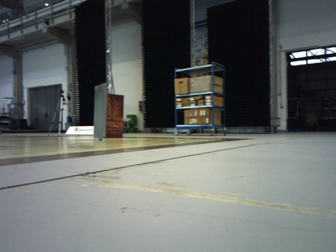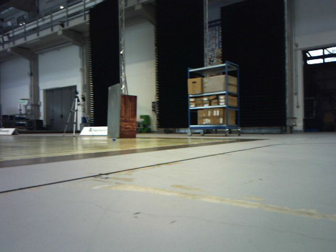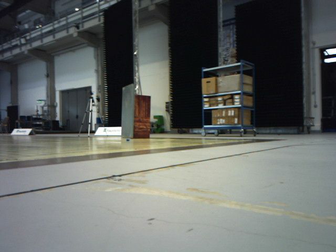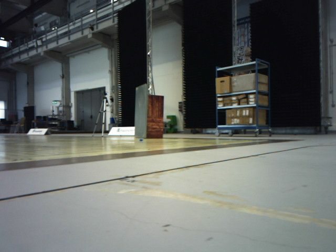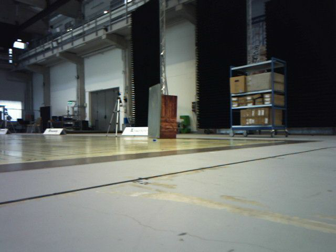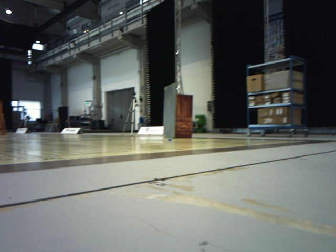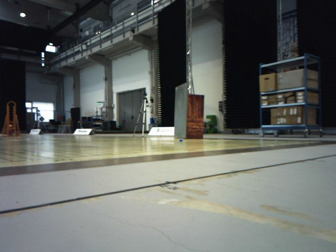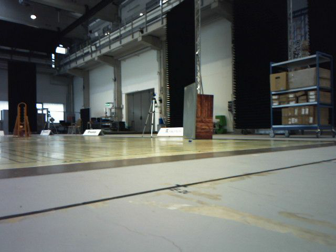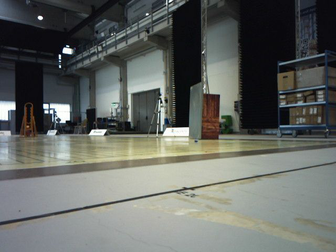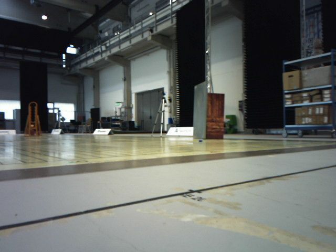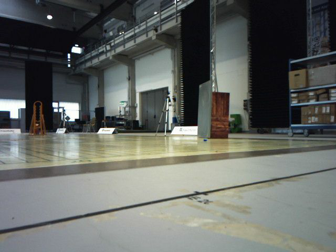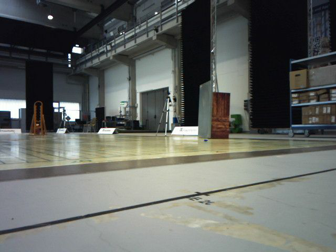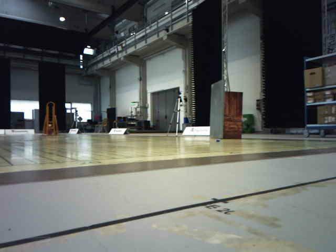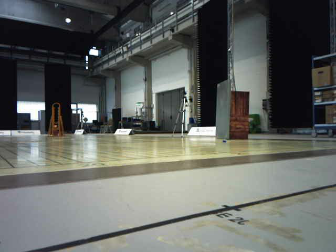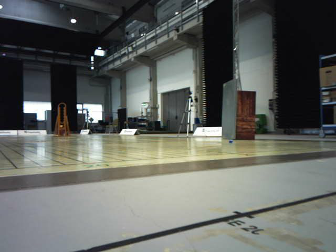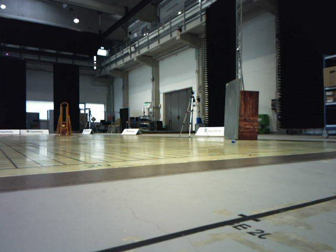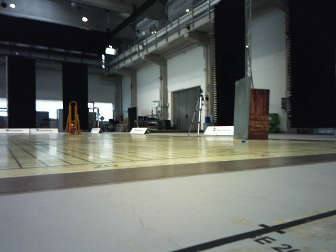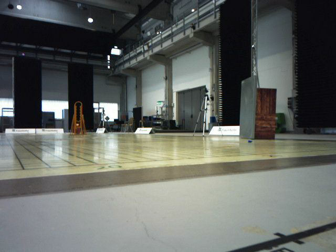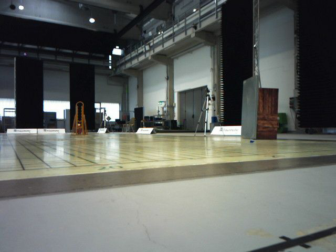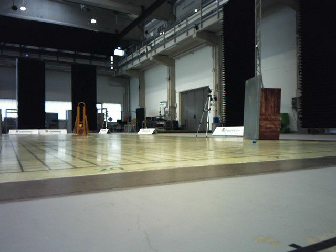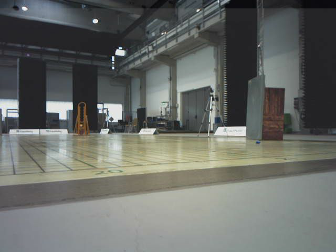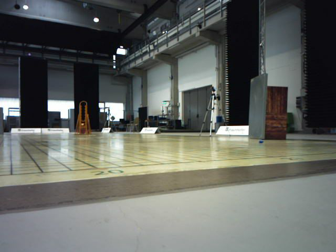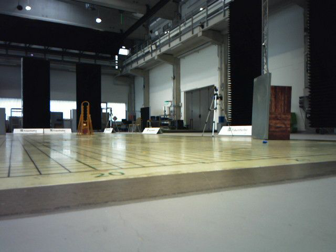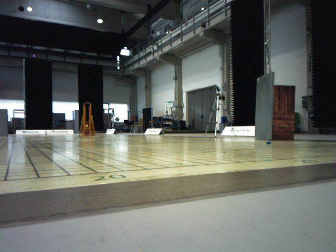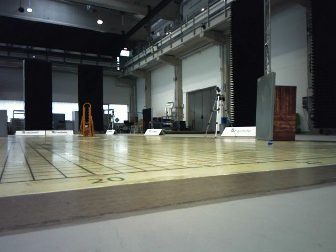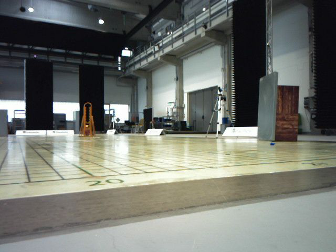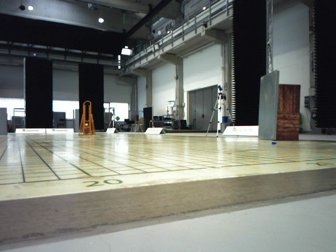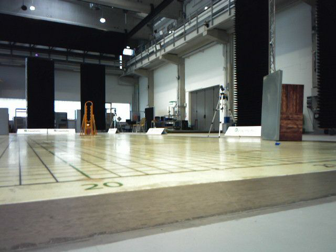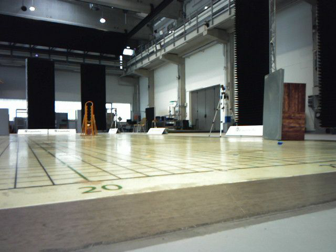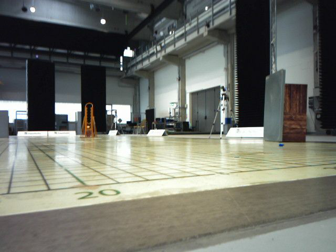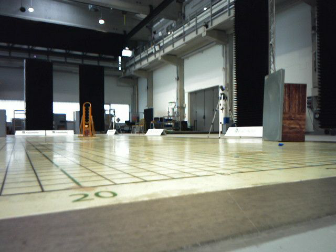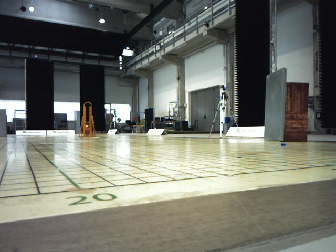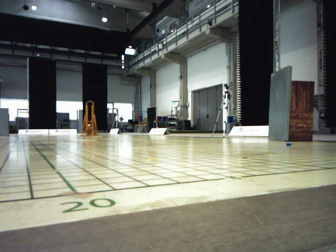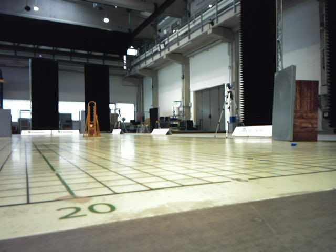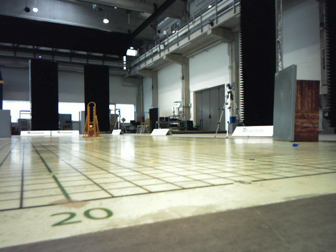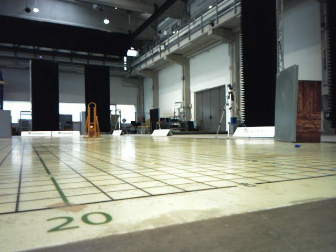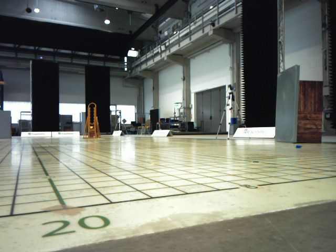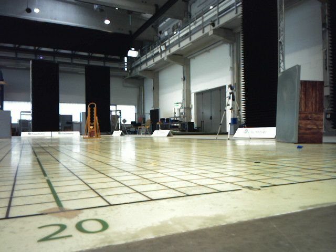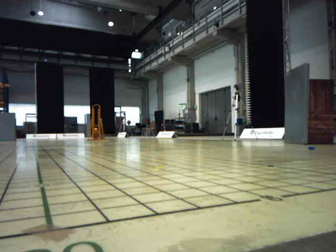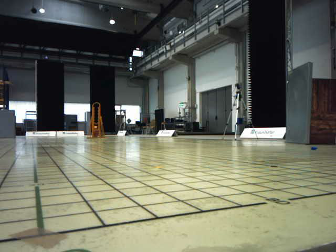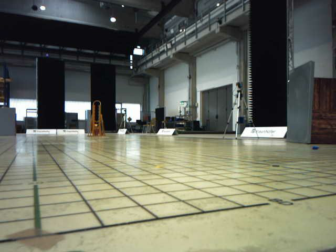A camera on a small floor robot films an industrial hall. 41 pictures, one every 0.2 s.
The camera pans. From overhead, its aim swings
counterclockwise.
The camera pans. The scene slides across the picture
to the right.
0.0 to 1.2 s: The camera pans to its left, which is counterclockwise from overhead, by about 15 degrees. It travels forward, about 0.2 m, so what stands in front looms larger.
1.2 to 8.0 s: The scene slides to the right, as the camera pans about 20 degrees to its left. It travels forward, about 1.4 m, so what stands in front looms larger.
The film runs forward here.
